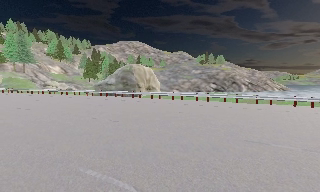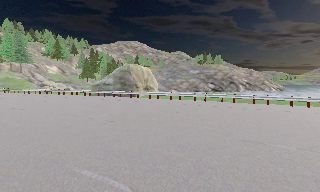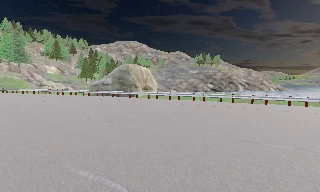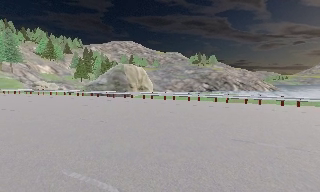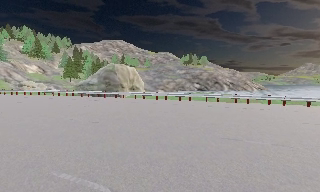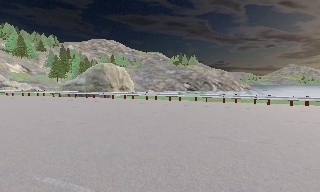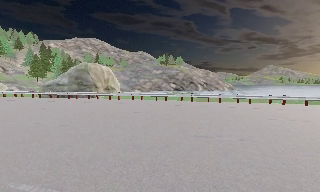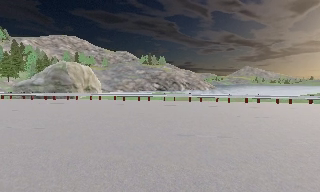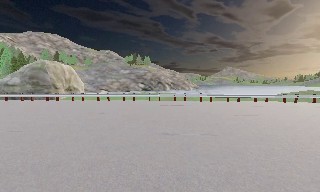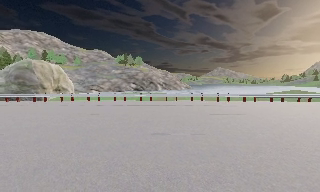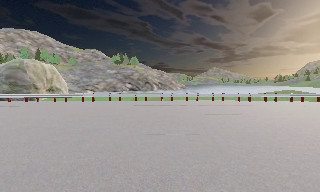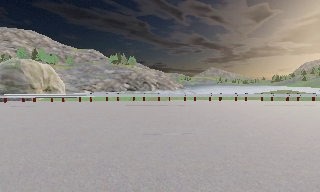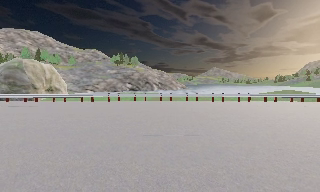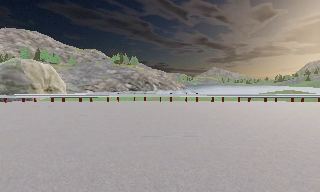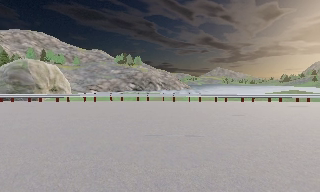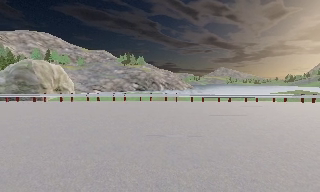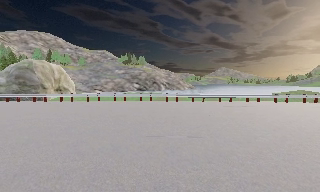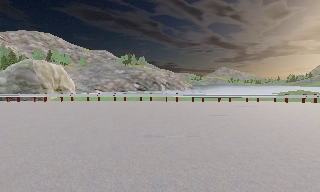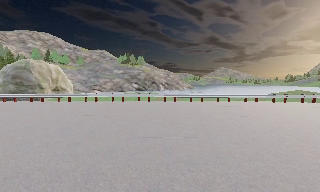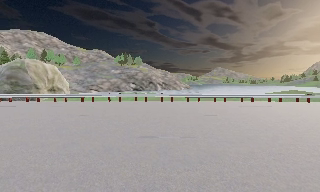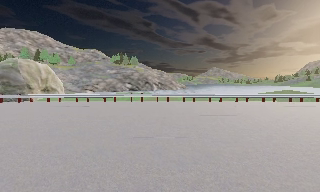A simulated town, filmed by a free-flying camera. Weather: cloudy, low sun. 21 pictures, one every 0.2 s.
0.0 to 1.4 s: The scene slides to the left, as the camera pans about 20 degrees to its right.
1.4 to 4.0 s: The camera travels to its right, about 0.5 m, so close, fixed things drift to the left.
The film runs backward here.
